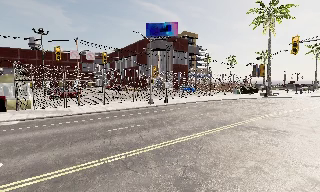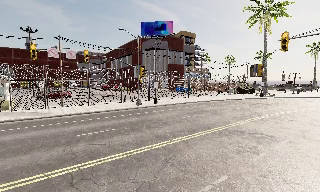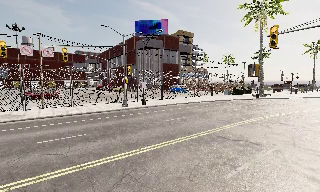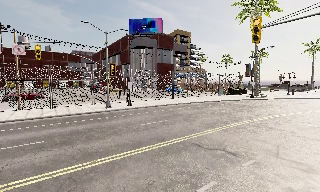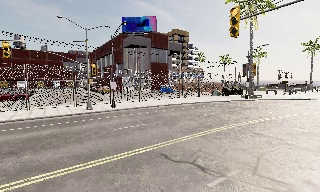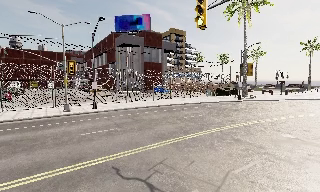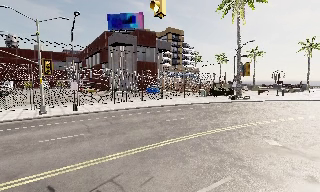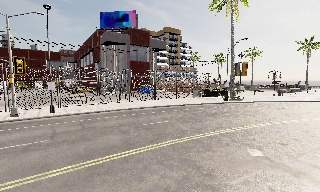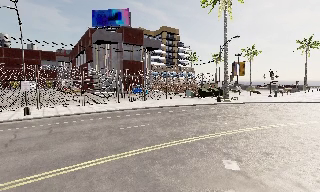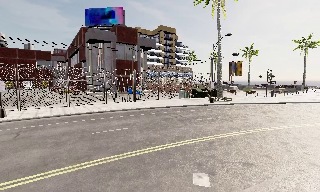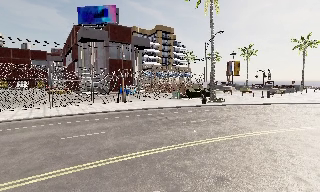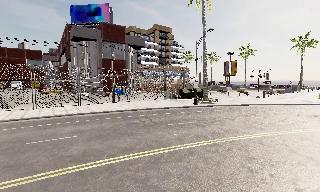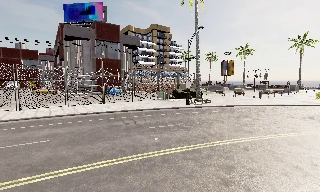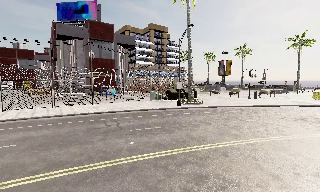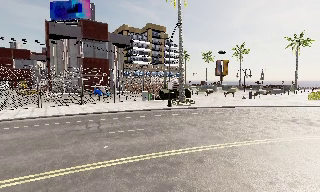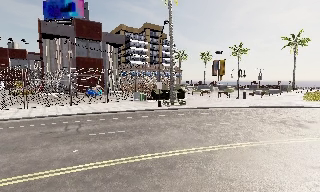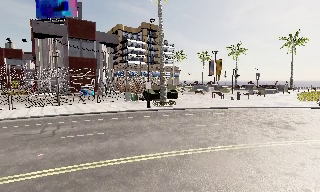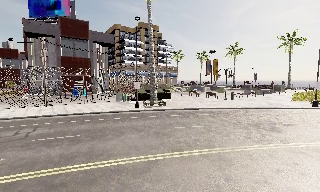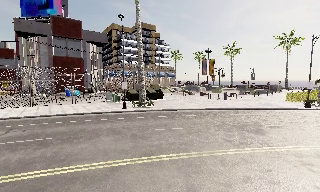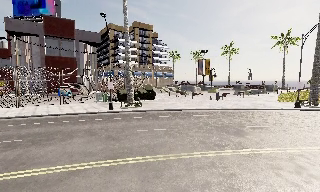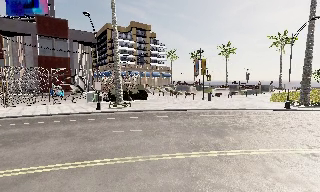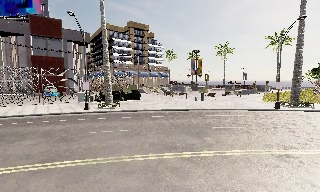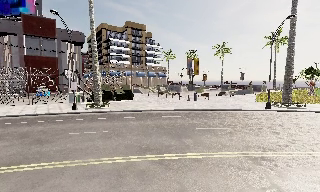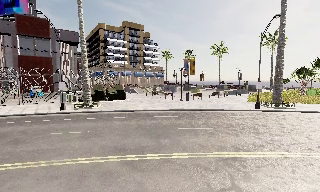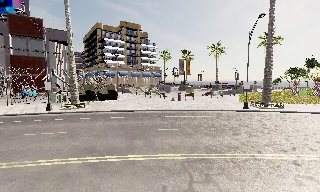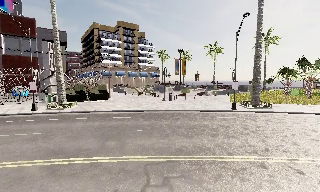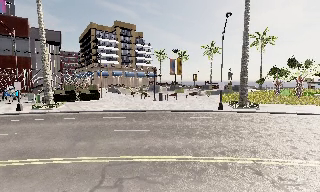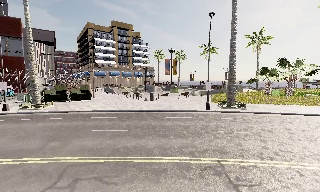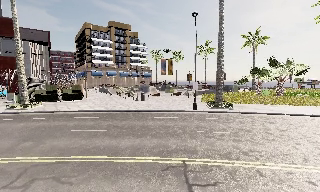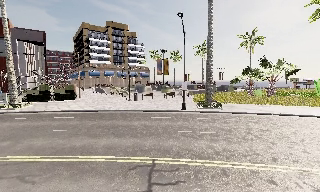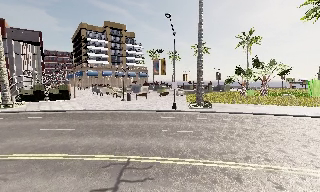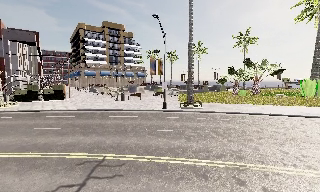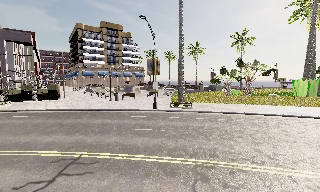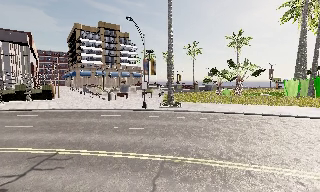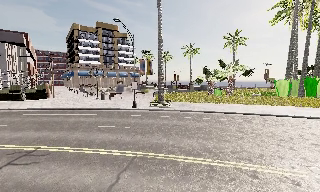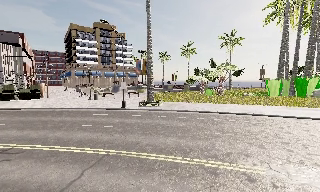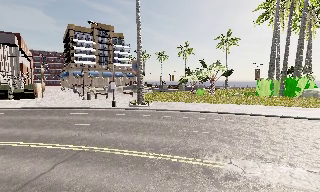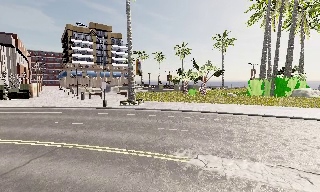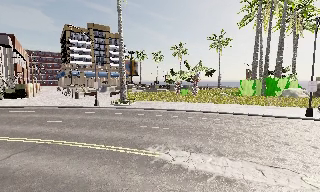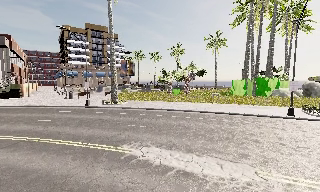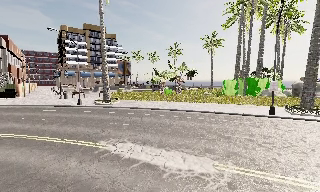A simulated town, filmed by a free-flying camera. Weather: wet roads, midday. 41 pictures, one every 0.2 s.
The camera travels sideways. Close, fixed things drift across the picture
to the left.
0.0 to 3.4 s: The camera travels to its right and forward, about 25 m, so close, fixed things drift to the left.
3.4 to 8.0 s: The camera travels to its right, about 25 m, so close, fixed things drift to the left.
The film runs forward here.
